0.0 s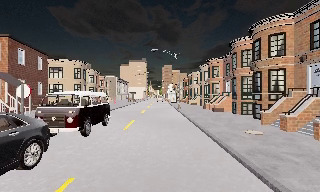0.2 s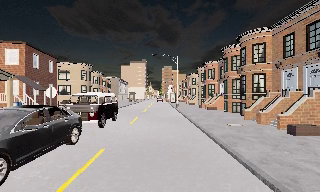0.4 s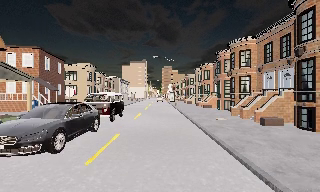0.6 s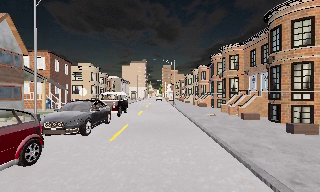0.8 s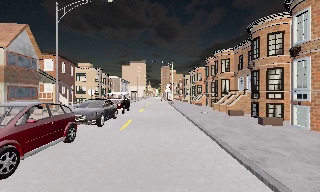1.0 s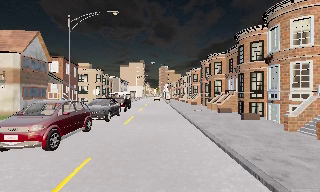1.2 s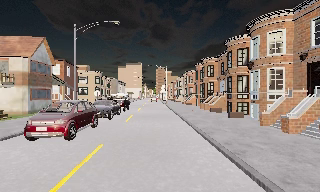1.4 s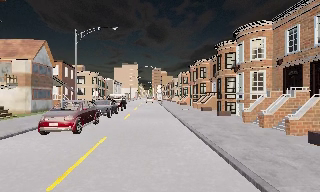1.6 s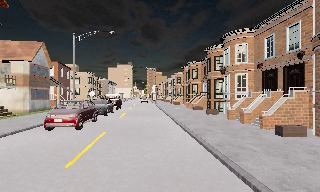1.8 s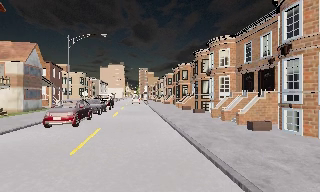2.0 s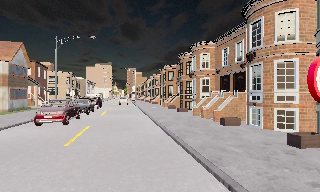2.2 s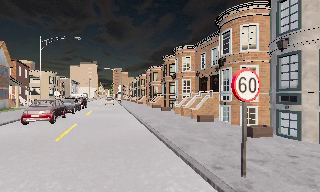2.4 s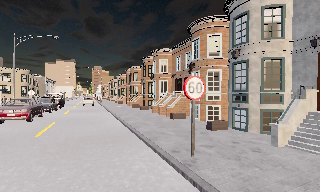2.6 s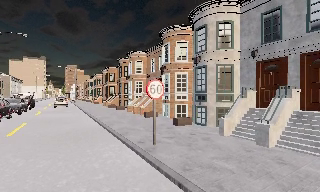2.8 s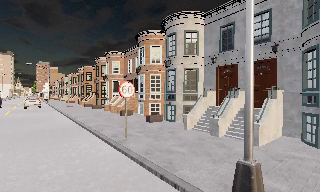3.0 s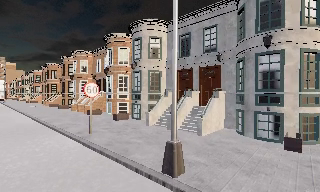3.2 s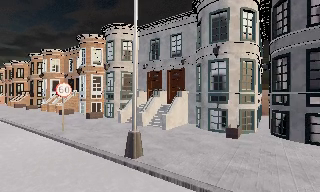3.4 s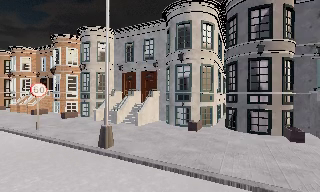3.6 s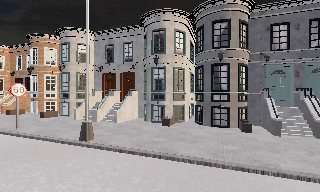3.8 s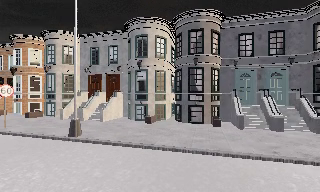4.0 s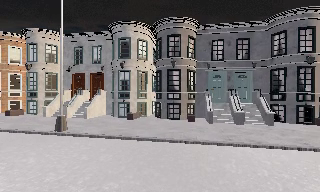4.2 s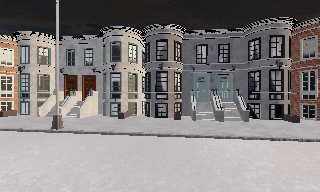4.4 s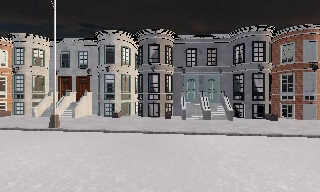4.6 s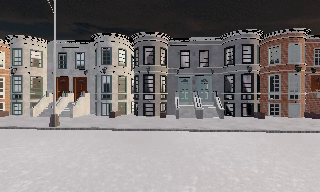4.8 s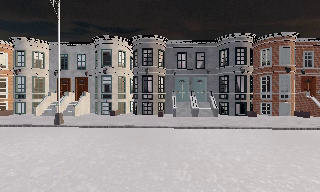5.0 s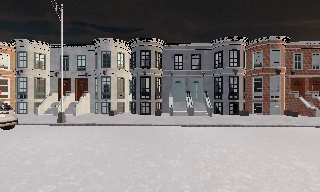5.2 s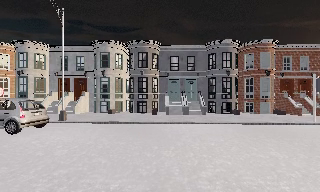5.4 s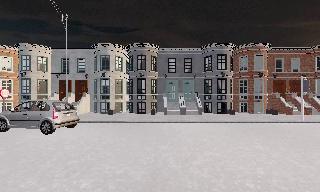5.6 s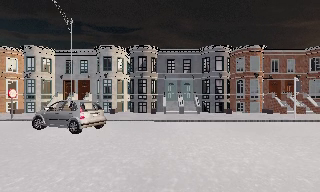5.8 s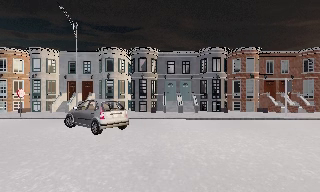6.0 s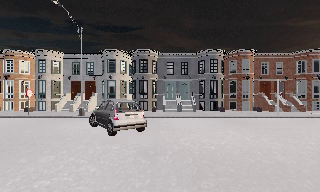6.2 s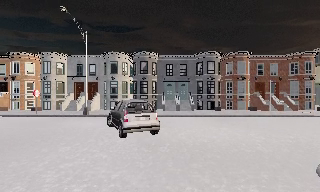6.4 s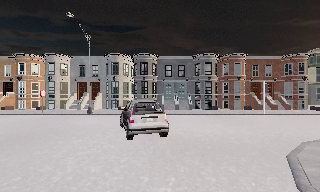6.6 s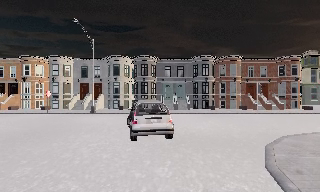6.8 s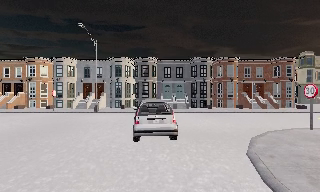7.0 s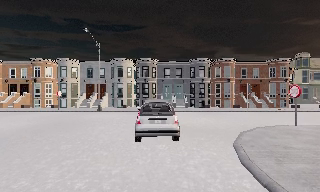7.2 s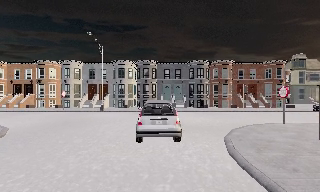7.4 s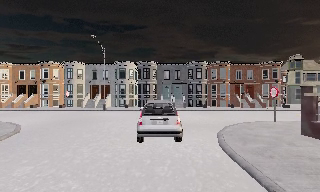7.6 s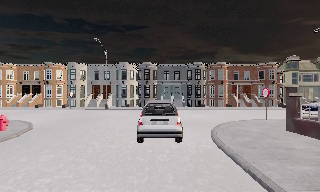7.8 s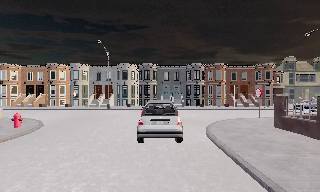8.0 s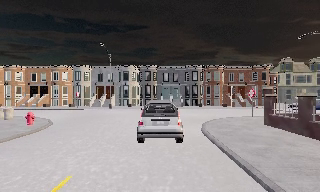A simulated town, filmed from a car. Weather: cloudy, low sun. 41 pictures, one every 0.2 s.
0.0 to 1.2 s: The camera travels backward, about 11 m, so what stands in front gets smaller.
1.2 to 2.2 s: The camera pans to its right, which is clockwise from overhead, by about 15 degrees. It travels backward, about 5 m, so what stands in front gets smaller.
2.2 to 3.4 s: The scene slides to the left, as the camera pans about 45 degrees to its right. It travels backward and to its right, about 6 m.
3.4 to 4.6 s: The scene slides to the left, as the camera pans about 25 degrees to its right. It travels backward, about 5 m, so what stands in front gets smaller.
4.6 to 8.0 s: The camera travels backward, about 13 m, so what stands in front gets smaller.
The film runs backward here.
